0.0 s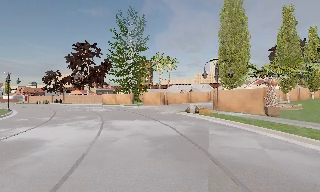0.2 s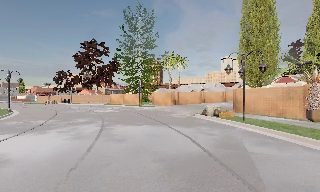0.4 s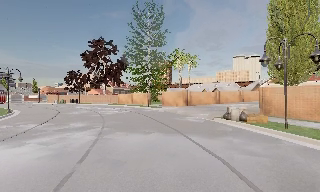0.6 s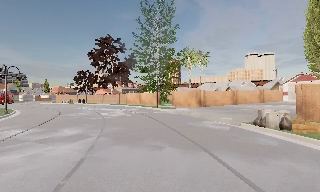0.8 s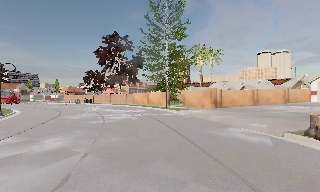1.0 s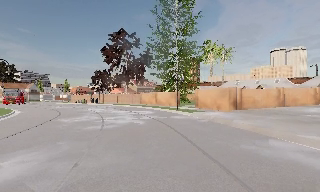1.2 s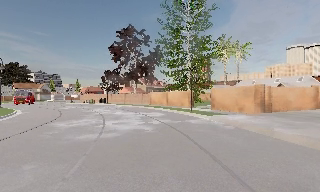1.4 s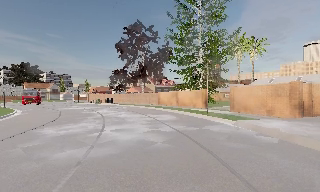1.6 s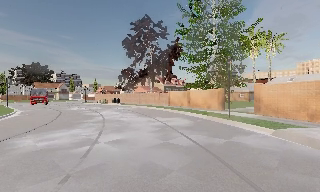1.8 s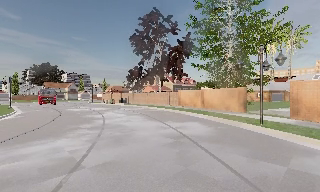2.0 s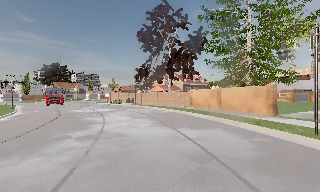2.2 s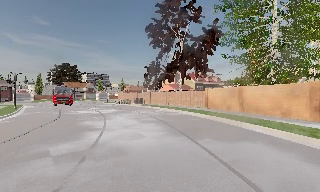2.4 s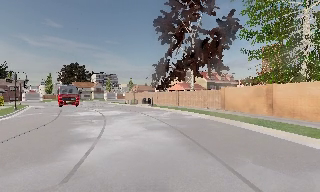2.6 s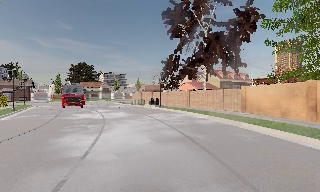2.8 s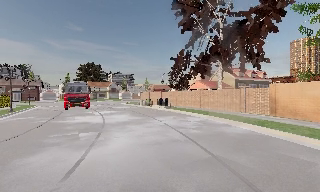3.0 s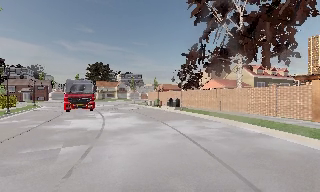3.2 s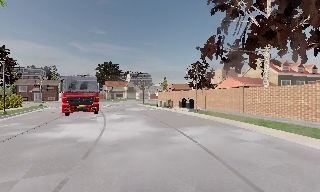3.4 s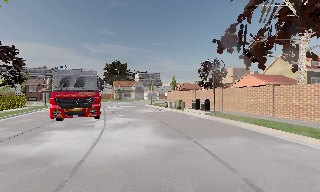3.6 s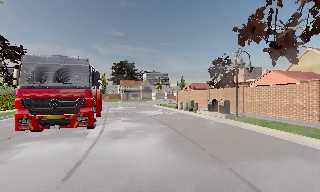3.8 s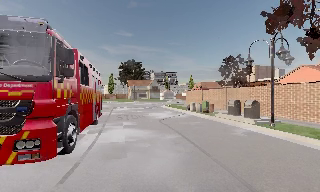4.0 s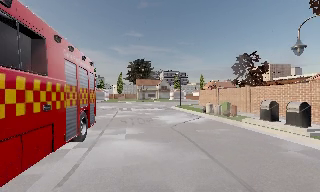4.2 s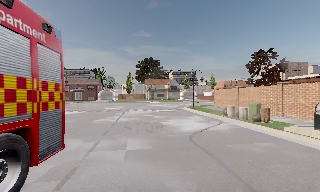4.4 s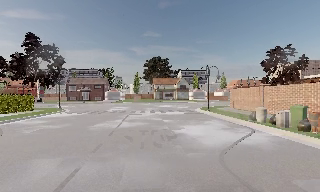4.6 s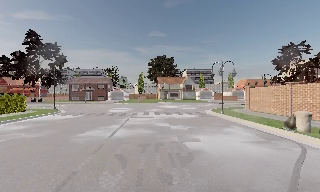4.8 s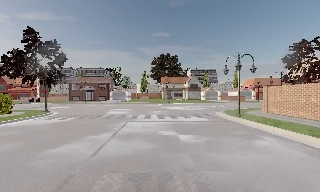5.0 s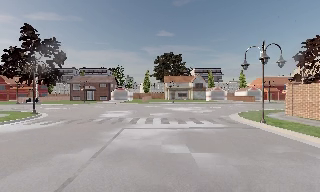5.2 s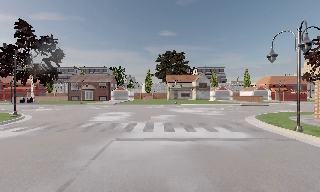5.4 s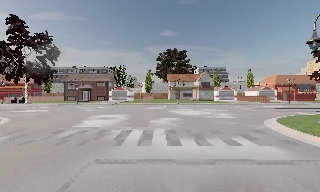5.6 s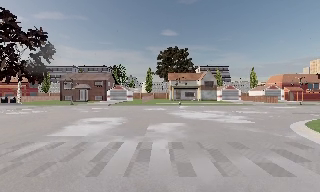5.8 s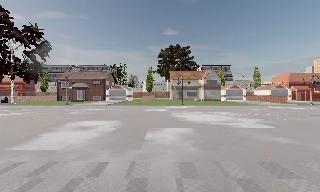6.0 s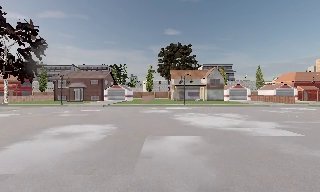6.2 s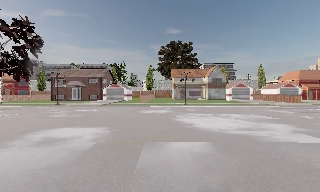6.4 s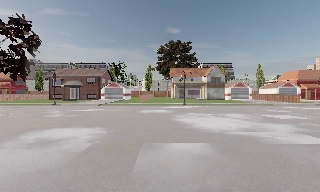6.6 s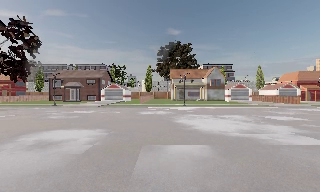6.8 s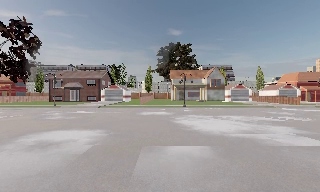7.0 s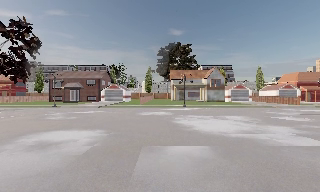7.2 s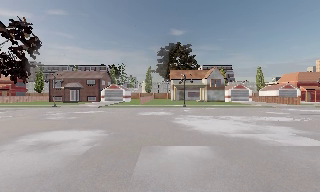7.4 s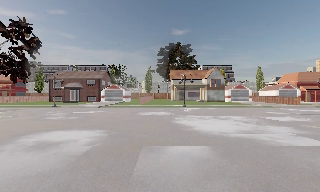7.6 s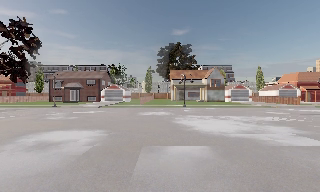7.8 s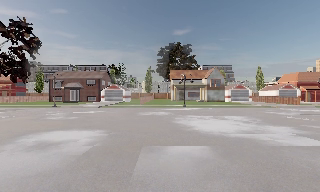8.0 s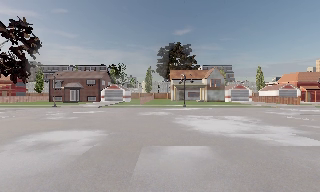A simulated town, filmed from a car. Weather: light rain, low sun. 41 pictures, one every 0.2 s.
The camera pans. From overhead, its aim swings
counterclockwise.
The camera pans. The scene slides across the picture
to the right.
0.0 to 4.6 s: The scene slides to the right, as the camera pans about 70 degrees to its left. It travels forward, about 50 m.
4.6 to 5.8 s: The camera travels forward, about 12 m, so what stands in front looms larger.
5.8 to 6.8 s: The camera travels forward, about 3 m, so what stands in front looms larger. It loses speed.
6.8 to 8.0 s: The camera keeps its place and its aim.
The film runs forward here.
